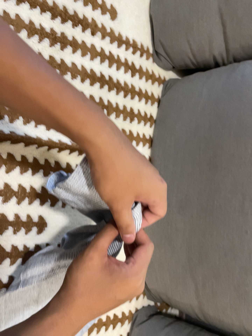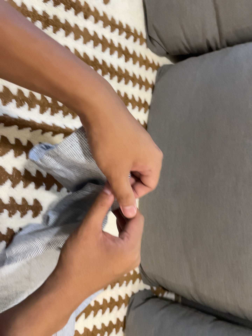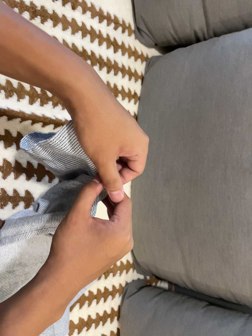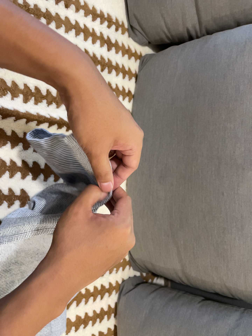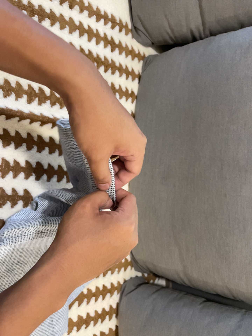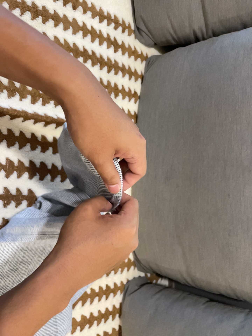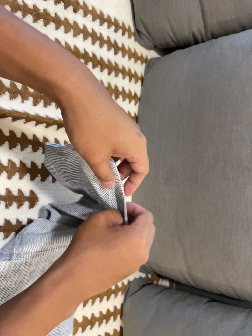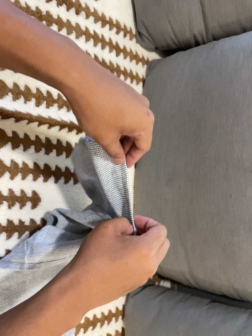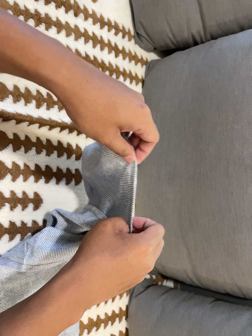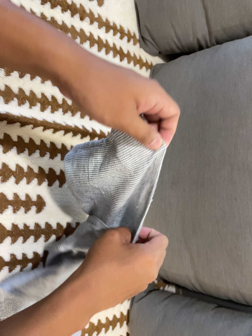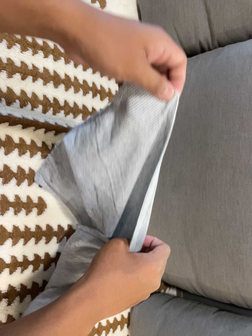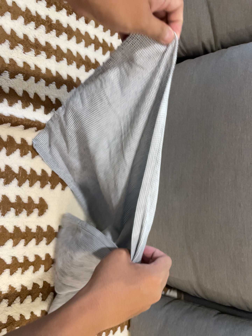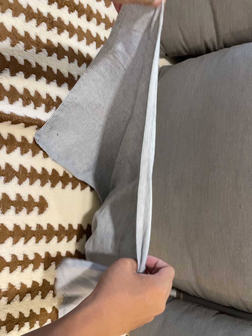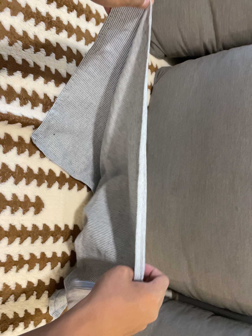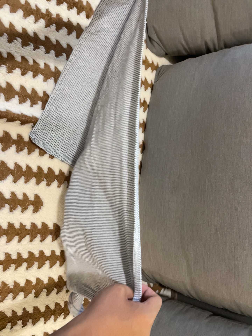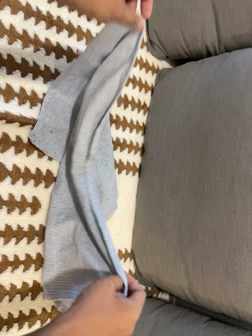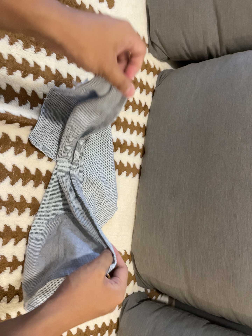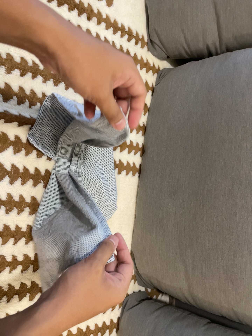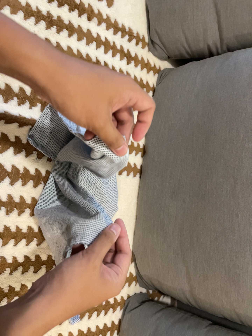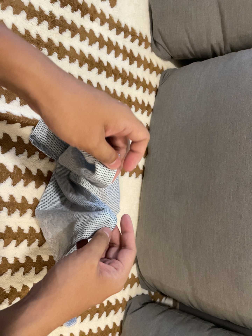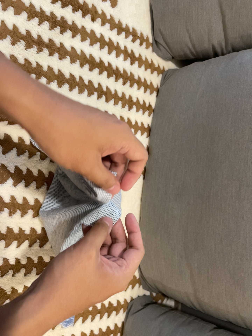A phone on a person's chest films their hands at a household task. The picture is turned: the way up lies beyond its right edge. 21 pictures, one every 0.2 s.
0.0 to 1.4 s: The camera travels toward the bottom of its view, about 6 cm, so close, fixed things drift upward.
1.4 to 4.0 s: The camera shifts only a little, or ends up much as it began.
The film runs forward here.
